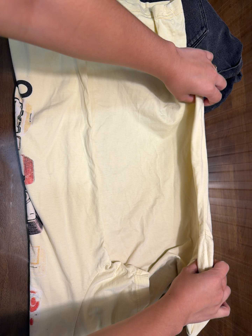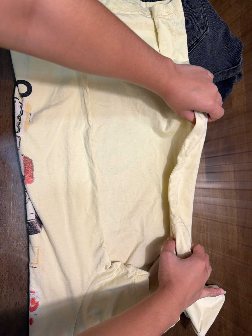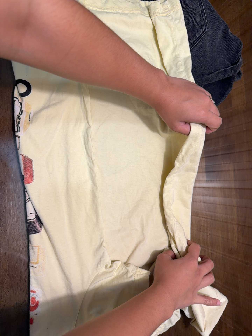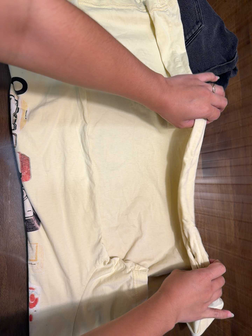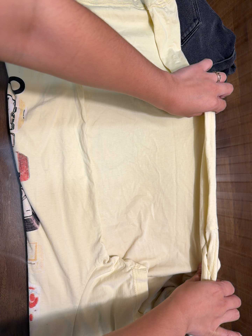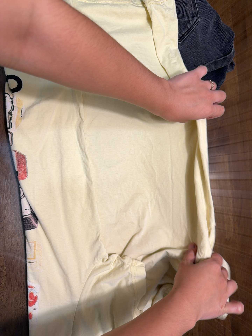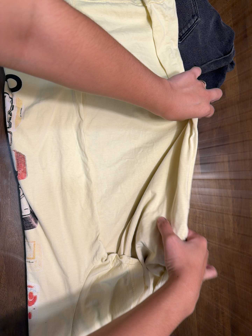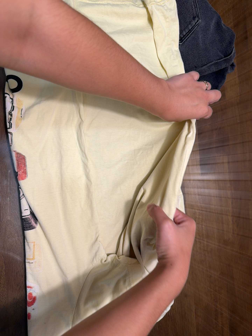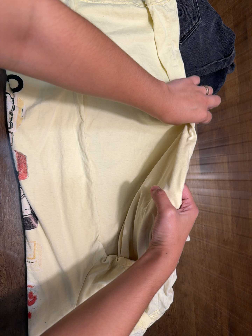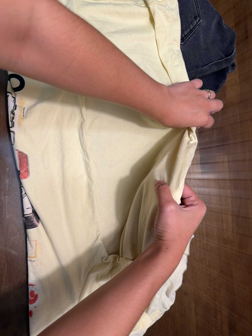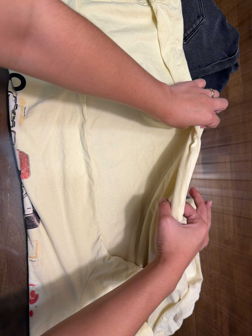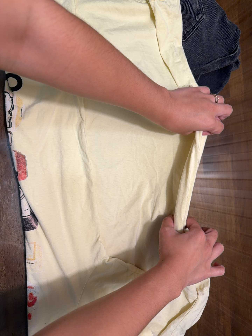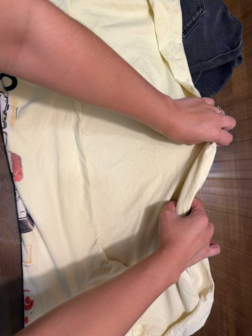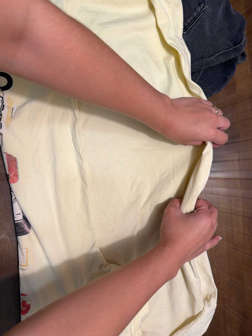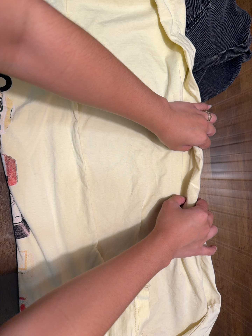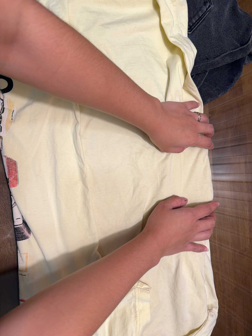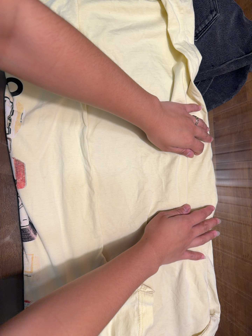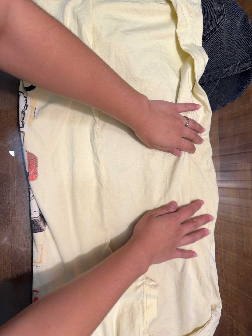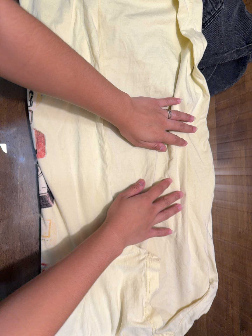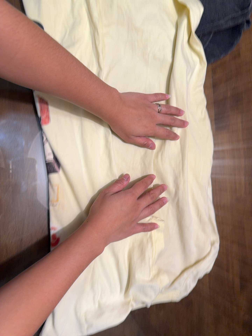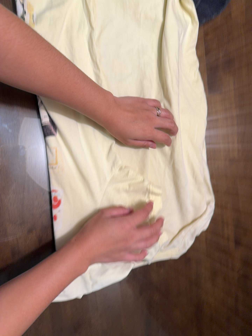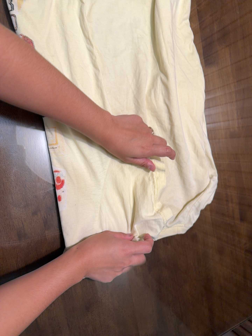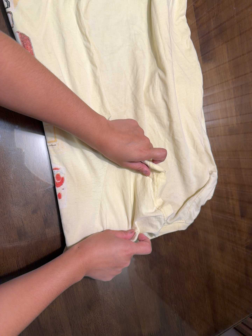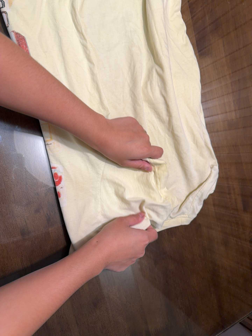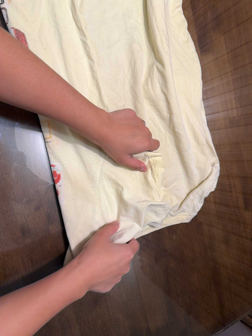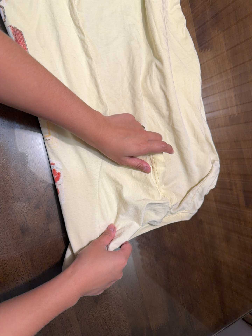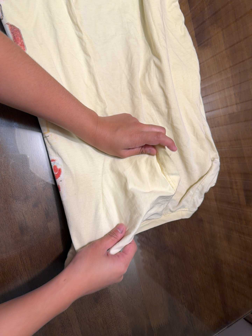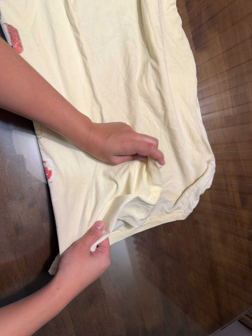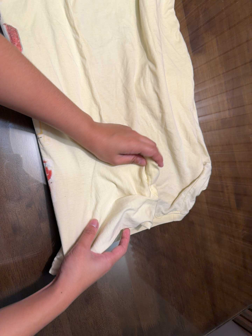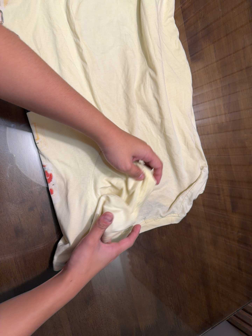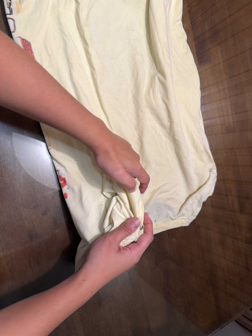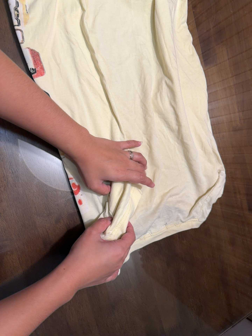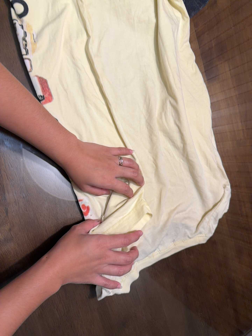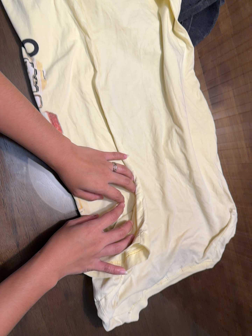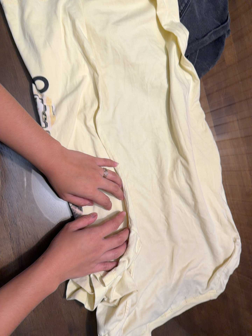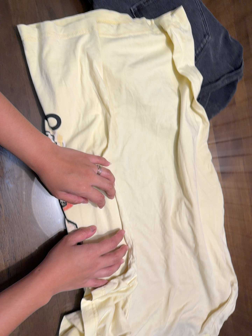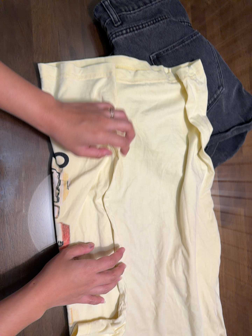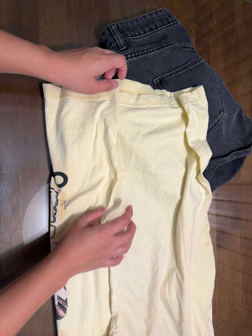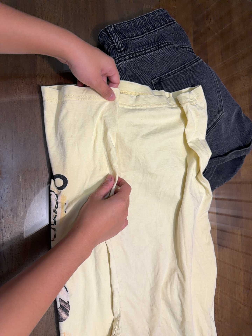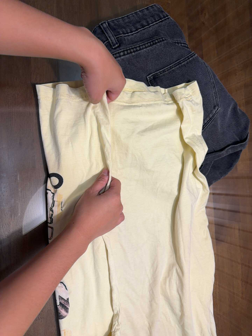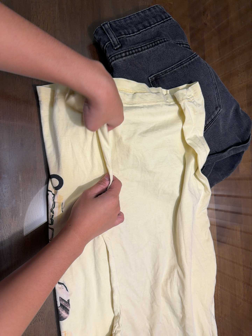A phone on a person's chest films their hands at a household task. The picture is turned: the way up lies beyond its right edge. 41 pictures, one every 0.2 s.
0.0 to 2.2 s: The camera shifts only a little, or ends up much as it began.
2.2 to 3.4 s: The camera shifts only a little, or ends up much as it began.
3.4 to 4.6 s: The camera travels toward the bottom of its view, about 16 cm, so close, fixed things drift upward. Its aim tips toward the bottom of its view by about 10 degrees, and the scene shifts upward. It rolls about its line of sight by about 10 degrees, and the scene rotates counterclockwise.
4.6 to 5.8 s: The camera shifts only a little, or ends up much as it began.
5.8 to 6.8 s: The camera travels toward the top of its view, about 16 cm, so close, fixed things drift downward.
6.8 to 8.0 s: The camera travels toward the top of its view, about 14 cm, so close, fixed things drift downward. It rolls about its line of sight by about 15 degrees, and the scene rotates clockwise.
The film runs backward here.
